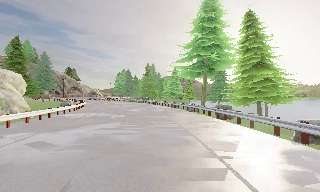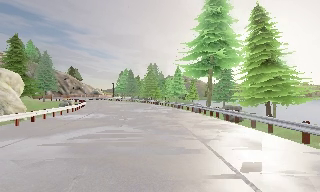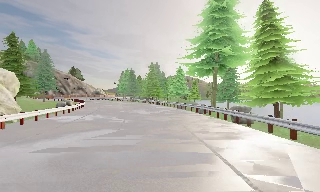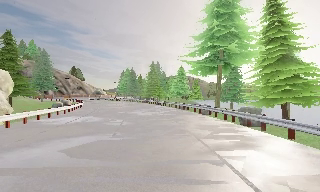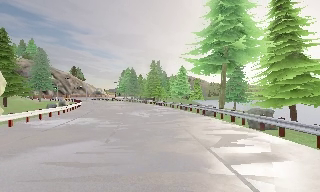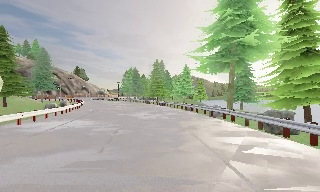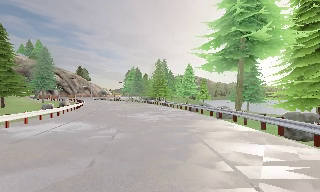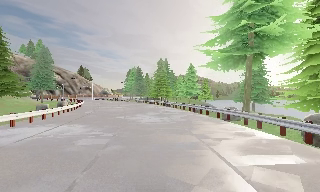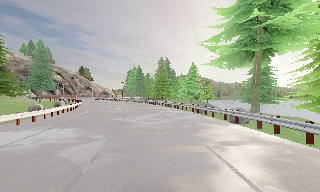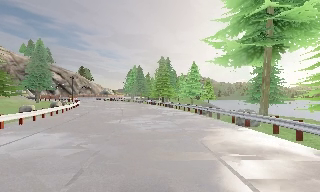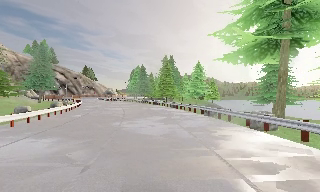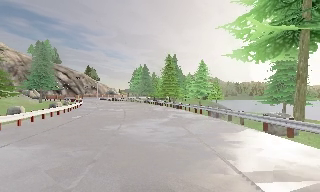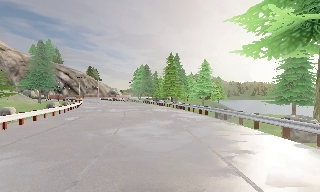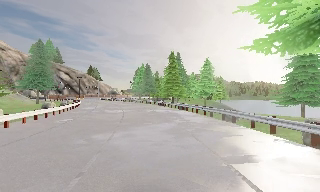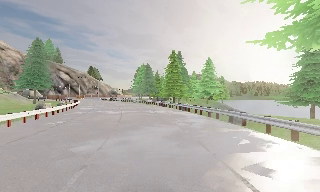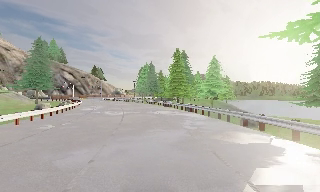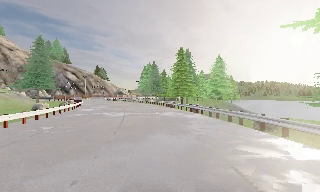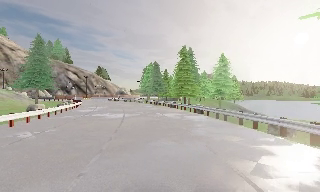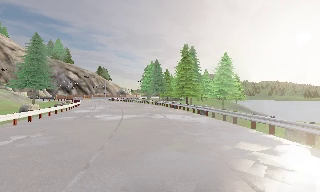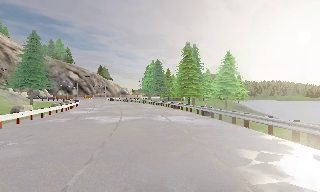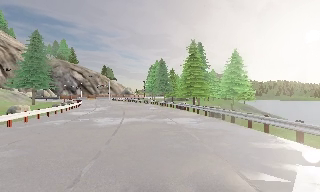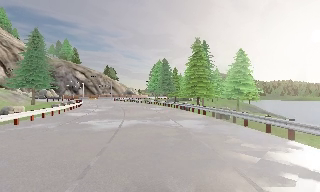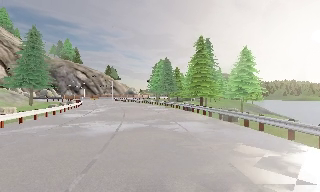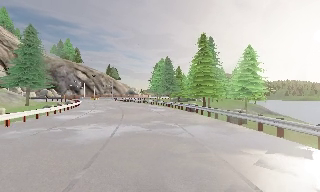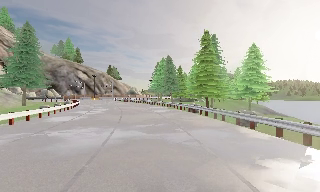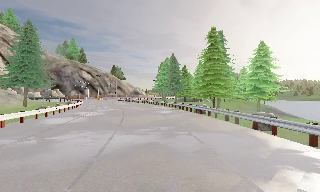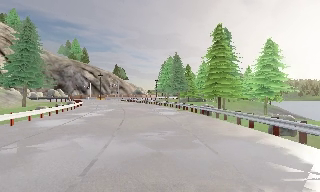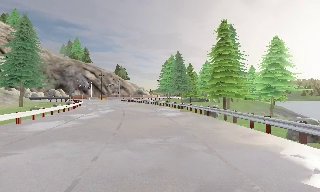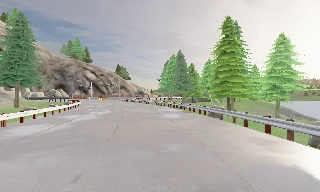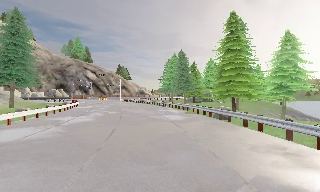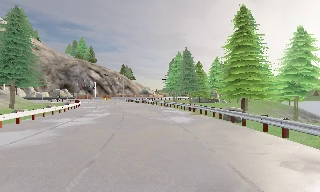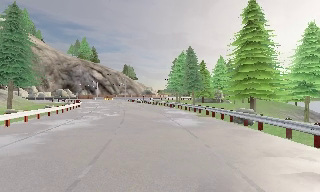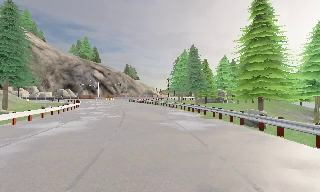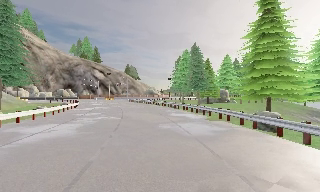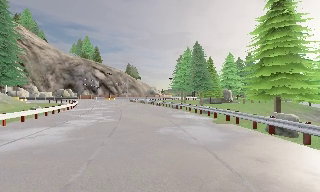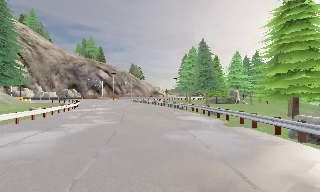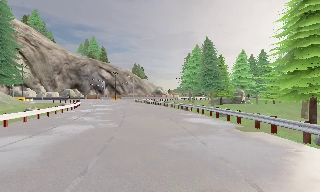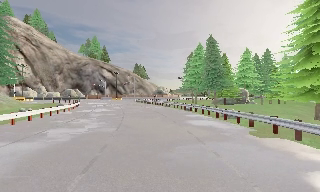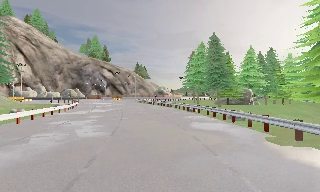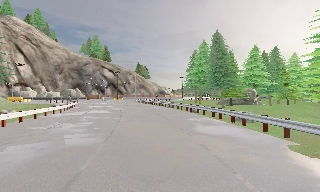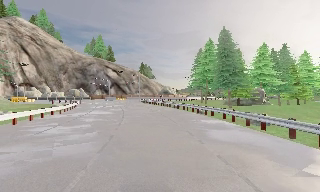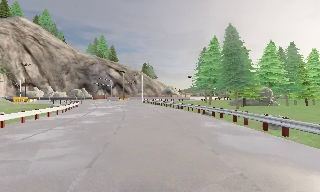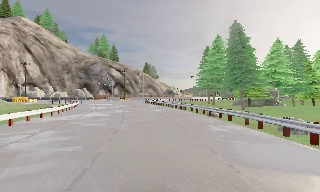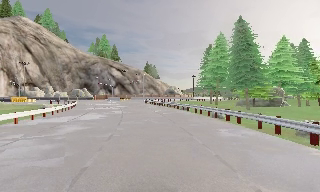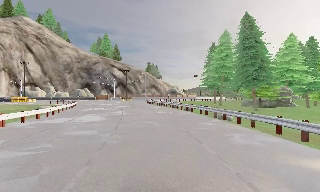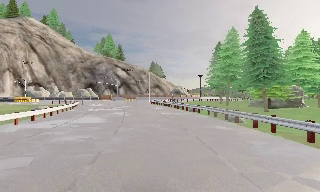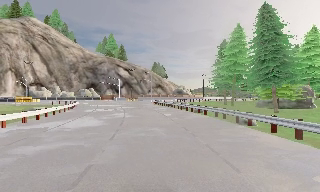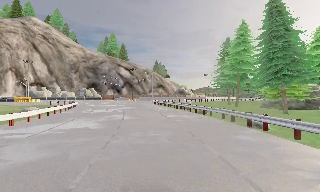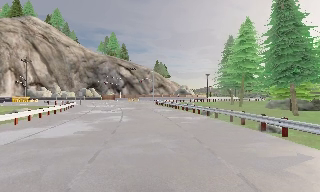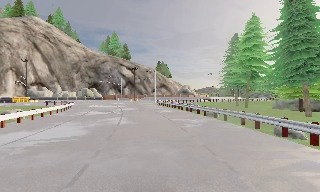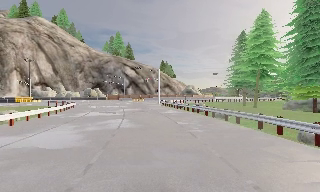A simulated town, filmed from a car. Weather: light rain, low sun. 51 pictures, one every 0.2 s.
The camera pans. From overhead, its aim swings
counterclockwise.
The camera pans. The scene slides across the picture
to the right.
0.0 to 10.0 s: The camera swings to its left by about 35 degrees, and the scene slides to the right. It travels forward, about 55 m.
The film runs forward here.
